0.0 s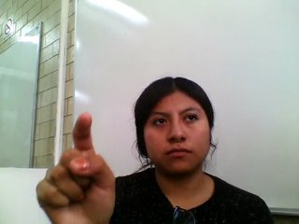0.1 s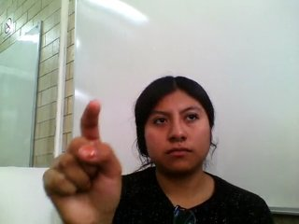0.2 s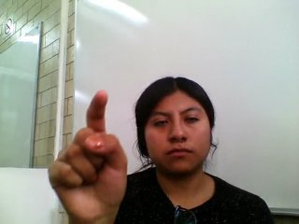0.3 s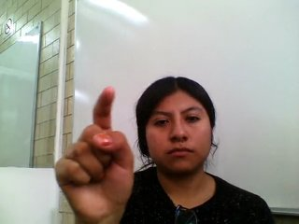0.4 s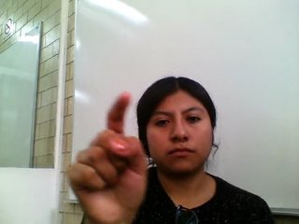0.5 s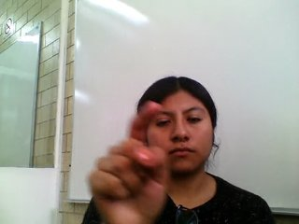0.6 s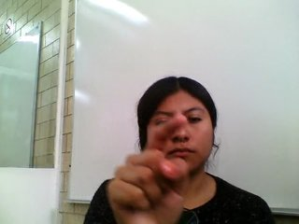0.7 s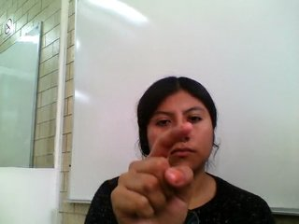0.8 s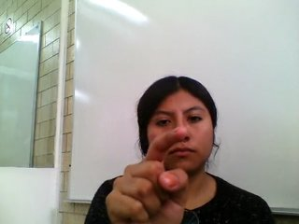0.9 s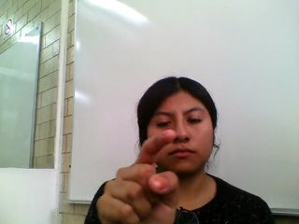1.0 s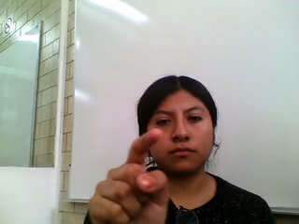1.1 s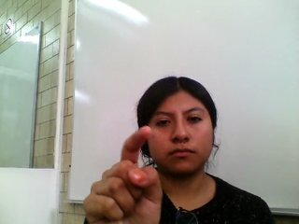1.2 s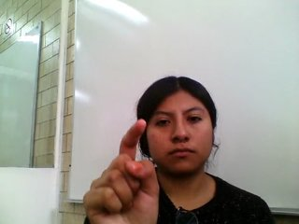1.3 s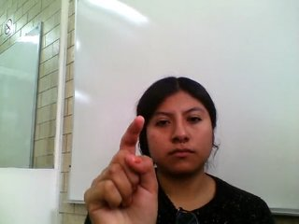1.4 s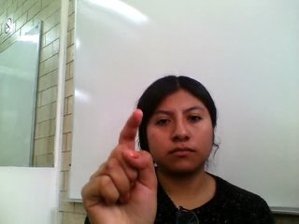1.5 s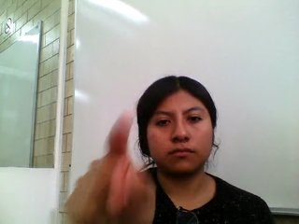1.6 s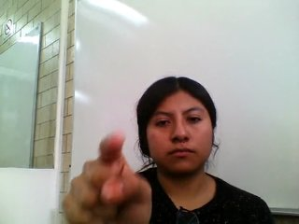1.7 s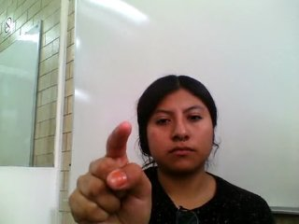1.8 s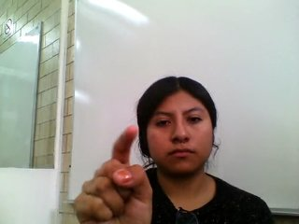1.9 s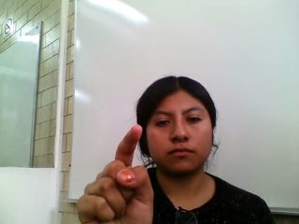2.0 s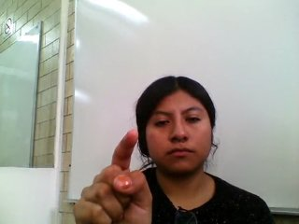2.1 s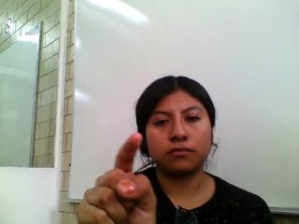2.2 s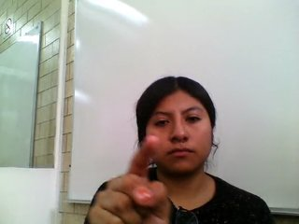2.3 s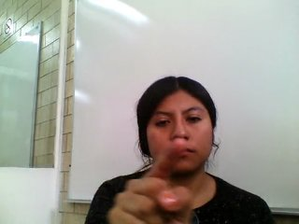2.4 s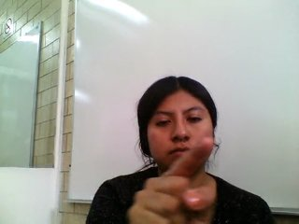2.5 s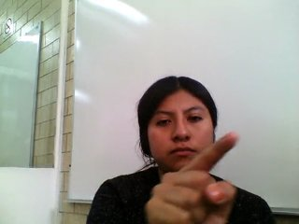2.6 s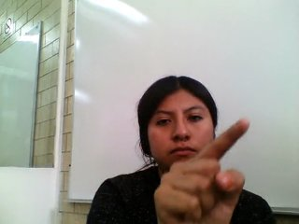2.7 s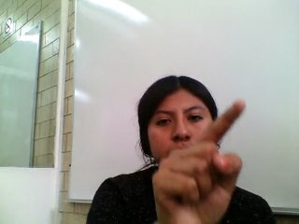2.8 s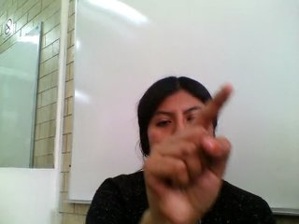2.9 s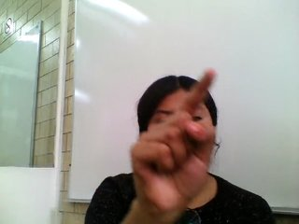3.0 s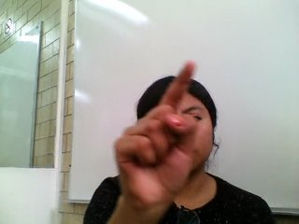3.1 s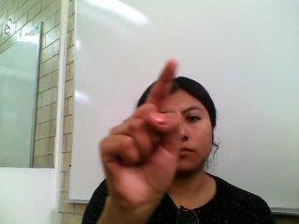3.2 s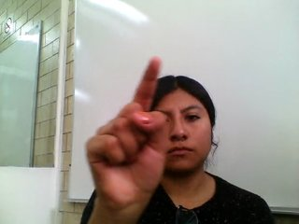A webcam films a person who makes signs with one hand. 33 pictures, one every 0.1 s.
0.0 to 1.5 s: Pointing with one finger.
1.6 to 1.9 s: Click with one finger.
2.0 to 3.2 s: Pointing with one finger.
